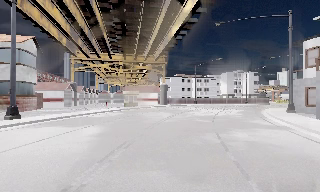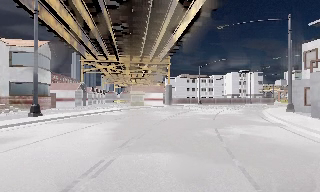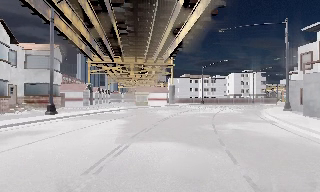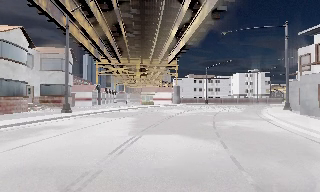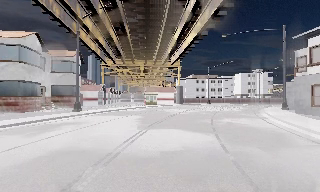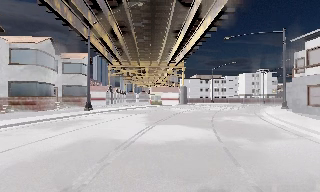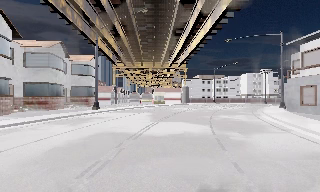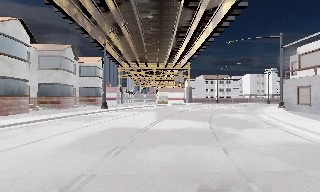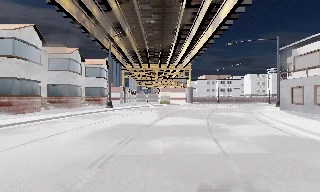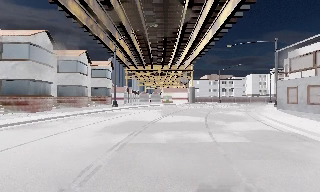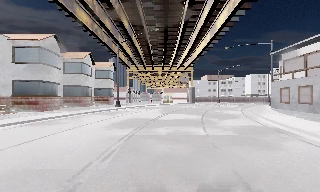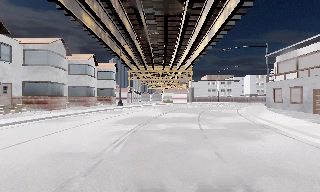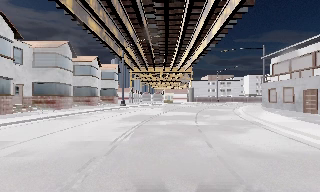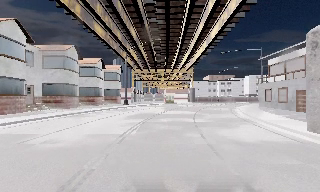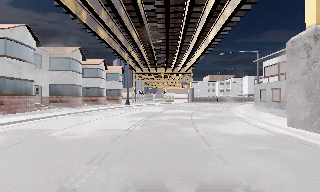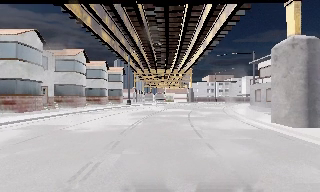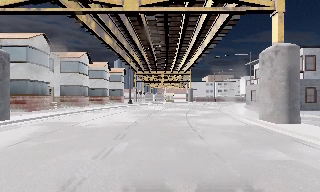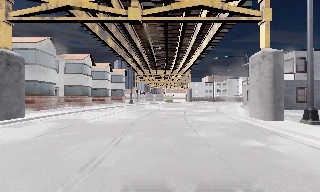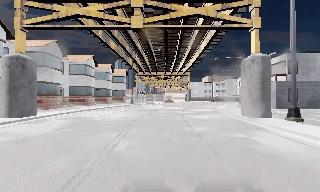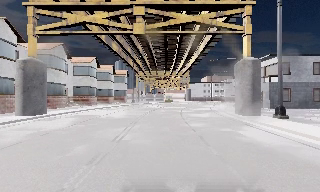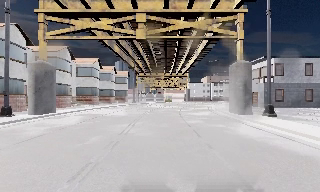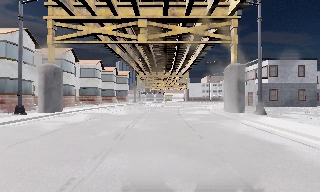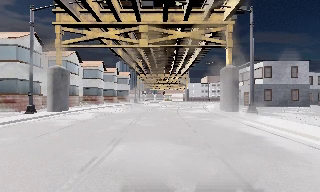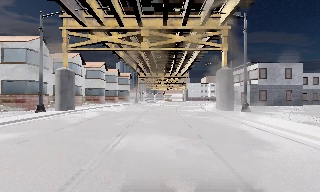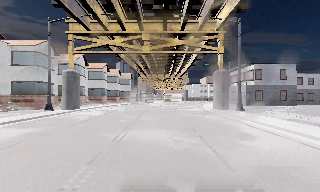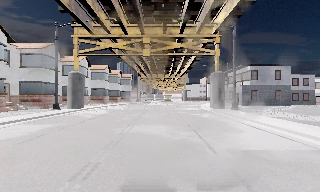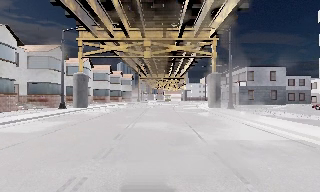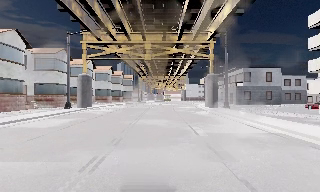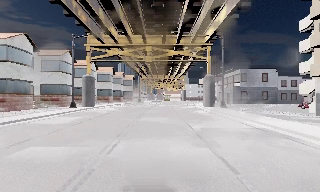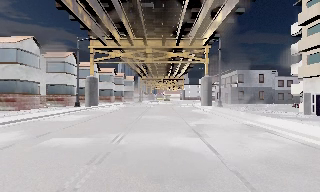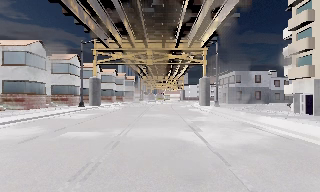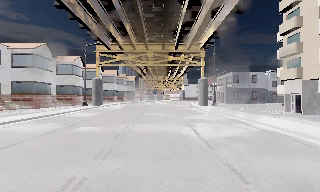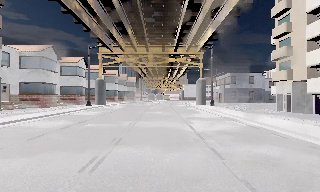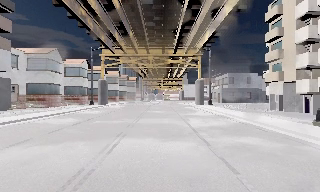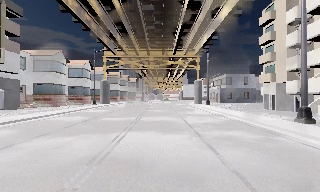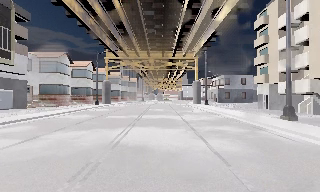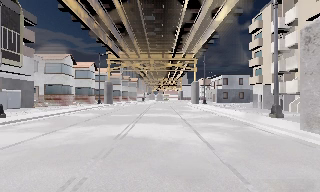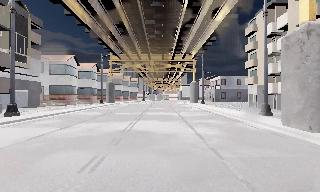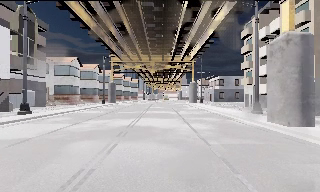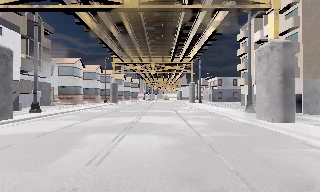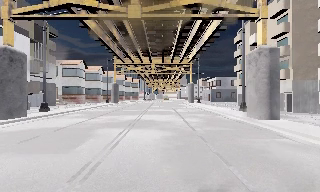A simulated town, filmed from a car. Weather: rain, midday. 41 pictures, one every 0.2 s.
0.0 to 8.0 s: The camera swings to its left by about 10 degrees, and the scene slides to the right. It travels backward, about 50 m, so what stands in front gets smaller.
The film runs backward here.
